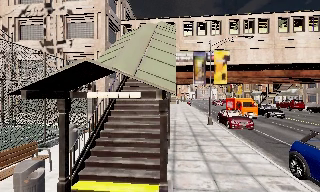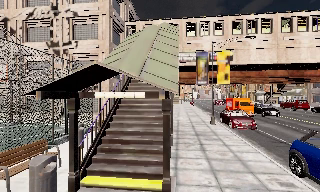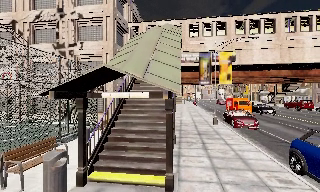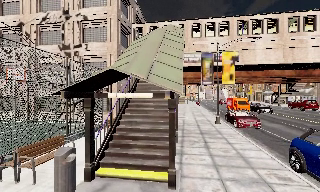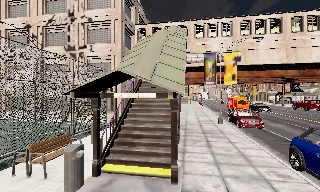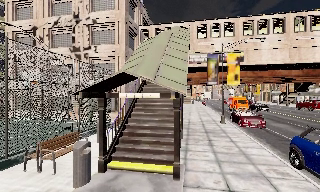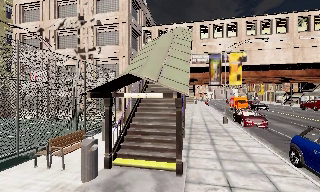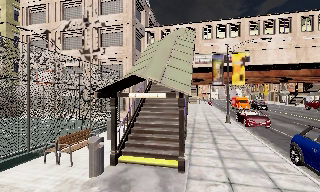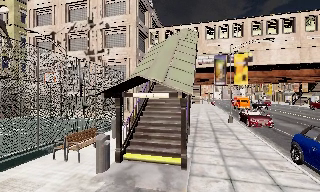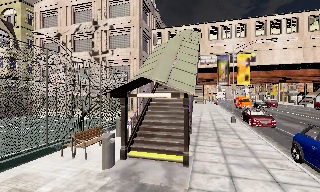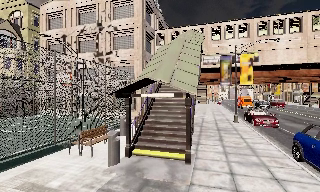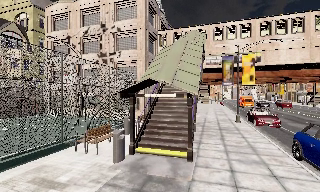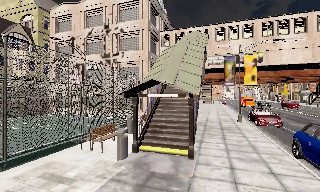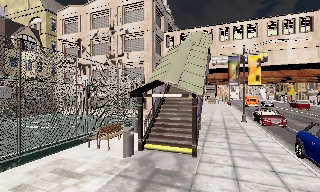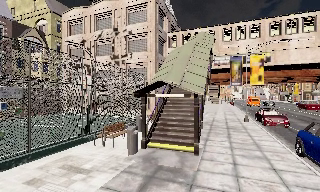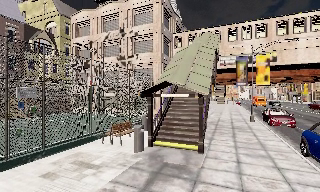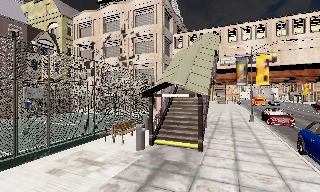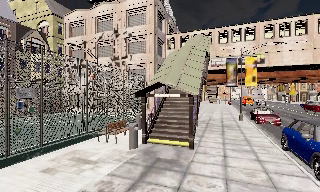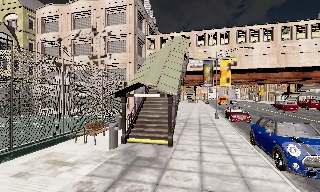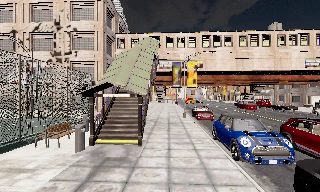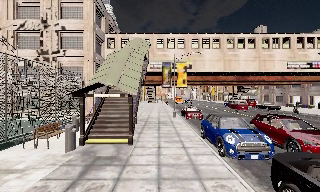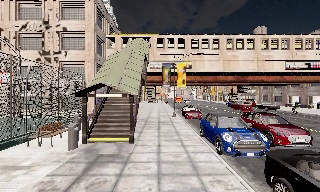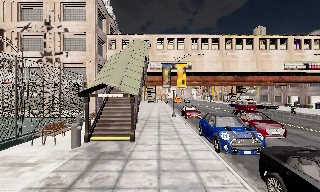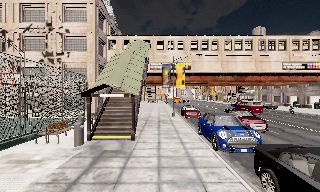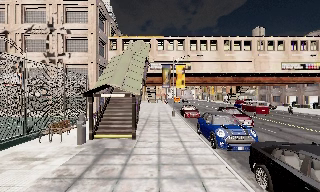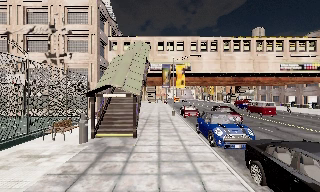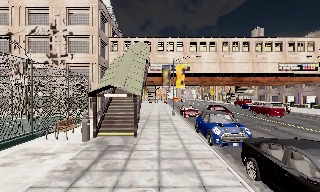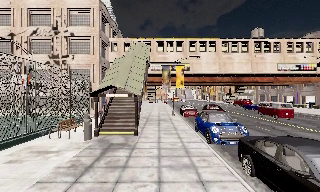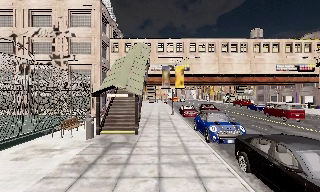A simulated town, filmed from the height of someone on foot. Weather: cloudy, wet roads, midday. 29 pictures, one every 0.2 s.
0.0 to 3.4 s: The scene slides to the right, as the camera pans about 15 degrees to its left. It travels backward, about 4 m, so what stands in front gets smaller.
3.4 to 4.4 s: The camera pans to its right, which is clockwise from overhead, by about 20 degrees. It travels backward, about 1 m, so what stands in front gets smaller.
4.4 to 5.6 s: The camera travels backward, about 1.5 m, so what stands in front gets smaller.
The film runs backward here.
